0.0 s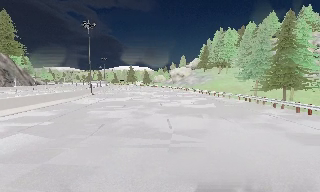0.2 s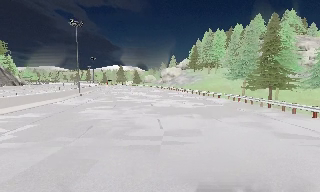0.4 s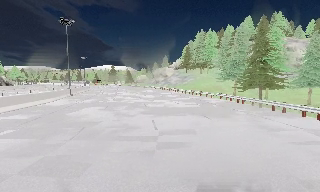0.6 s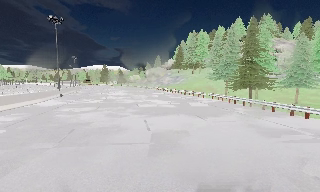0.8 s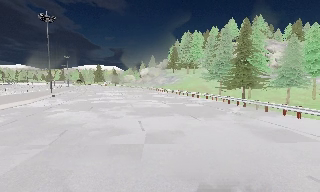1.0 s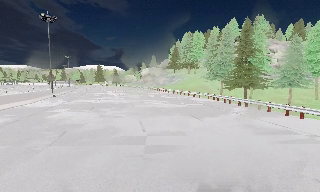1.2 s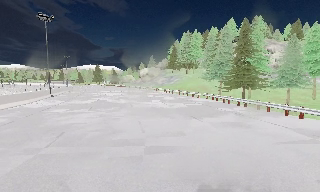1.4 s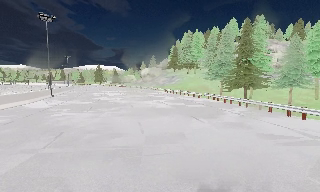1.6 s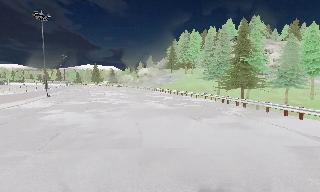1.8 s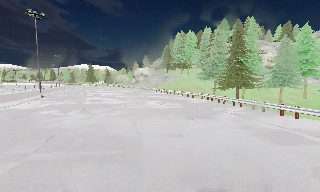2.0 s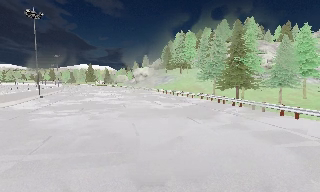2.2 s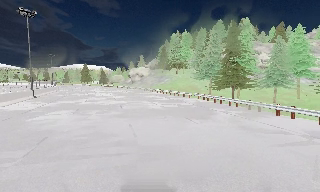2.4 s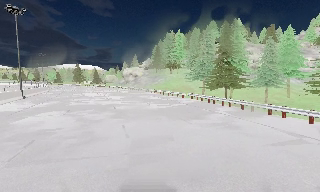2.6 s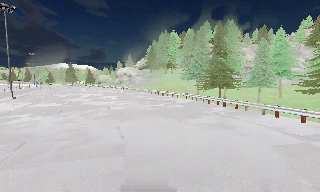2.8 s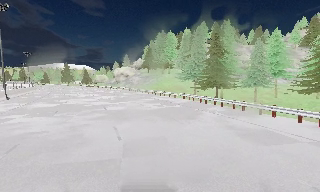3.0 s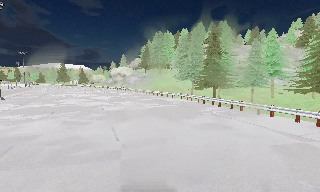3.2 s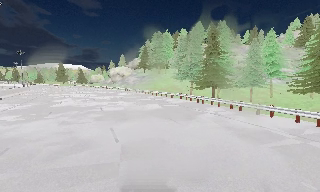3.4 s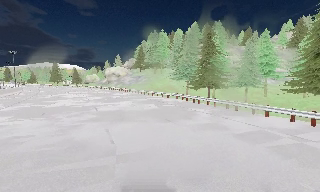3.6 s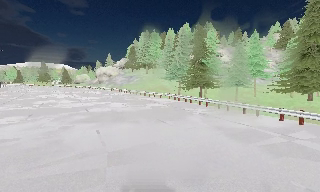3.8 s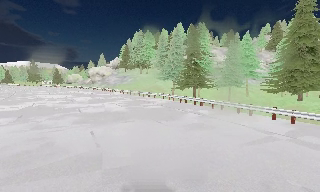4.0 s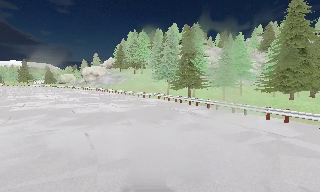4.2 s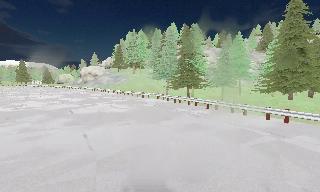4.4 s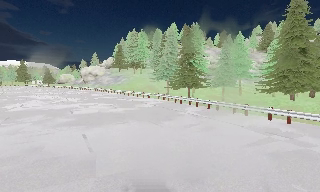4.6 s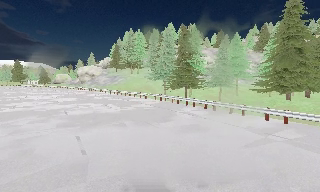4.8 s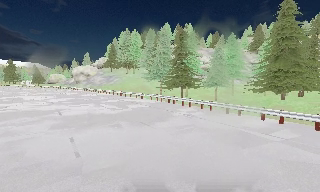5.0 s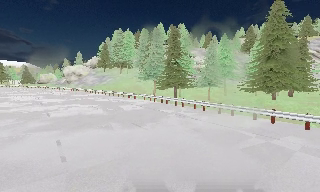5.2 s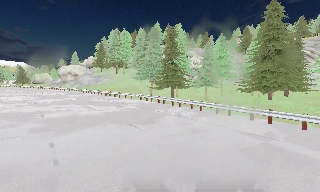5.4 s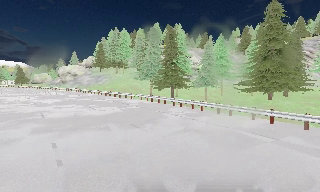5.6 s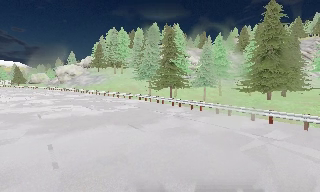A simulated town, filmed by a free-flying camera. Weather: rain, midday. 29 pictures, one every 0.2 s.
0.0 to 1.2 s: The camera swings to its right by about 10 degrees, and the scene slides to the left. It travels forward, about 0.5 m, so what stands in front looms larger.
1.2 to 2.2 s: The camera shifts only a little, or ends up much as it began.
2.2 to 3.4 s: The camera travels forward, about 0.5 m, so what stands in front looms larger.
3.4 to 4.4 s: The camera shifts only a little, or ends up much as it began.
4.4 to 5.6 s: The camera travels forward, about 0.5 m, so what stands in front looms larger.
The film runs forward here.
